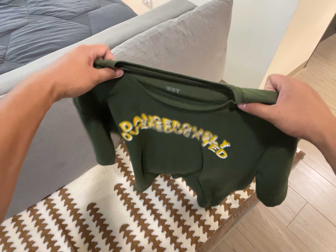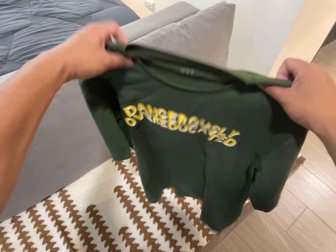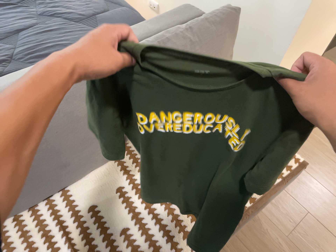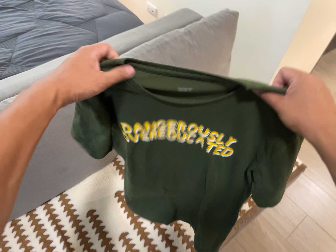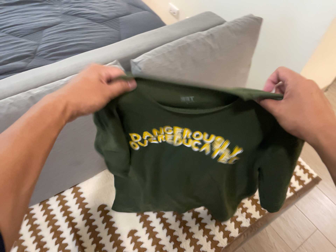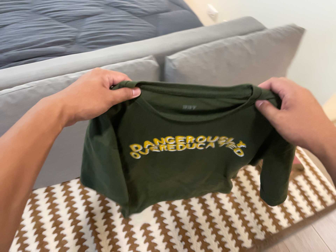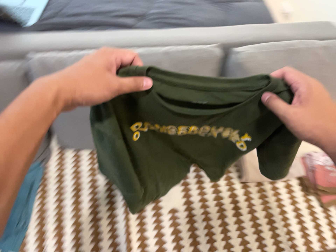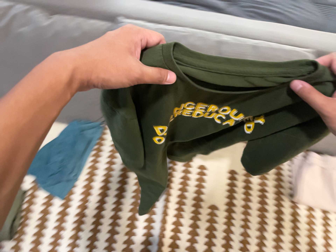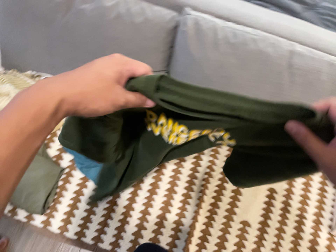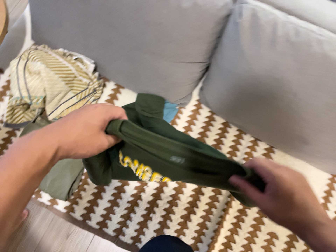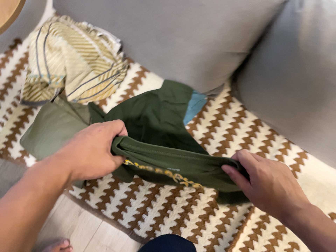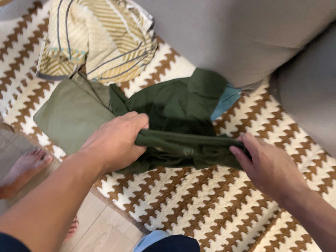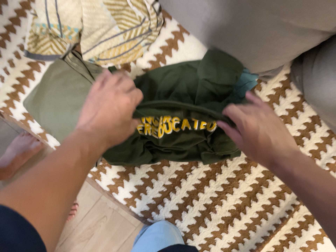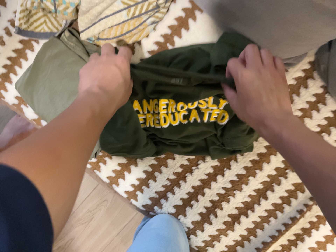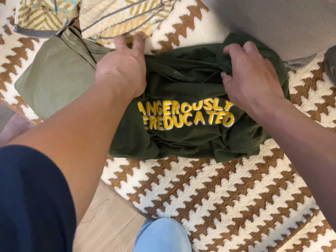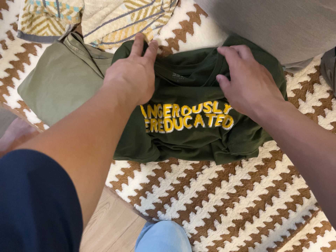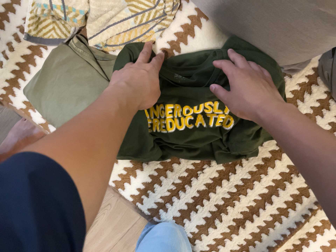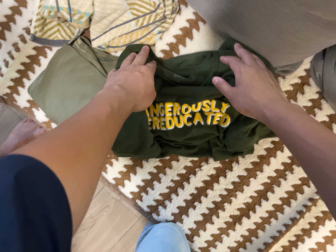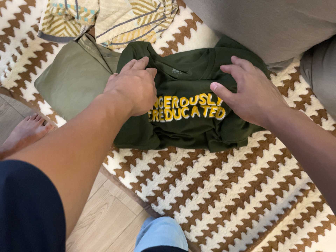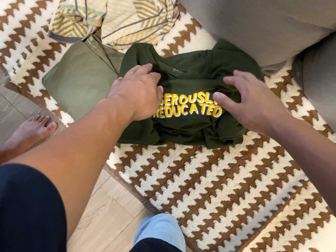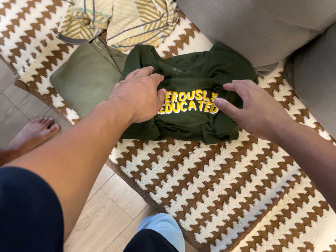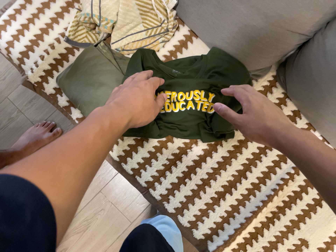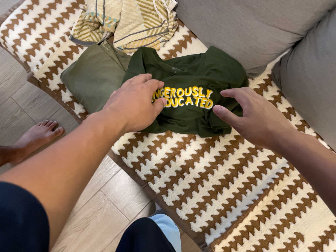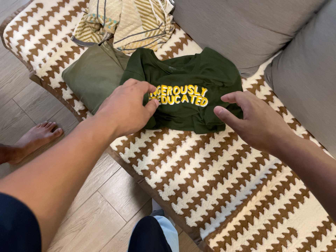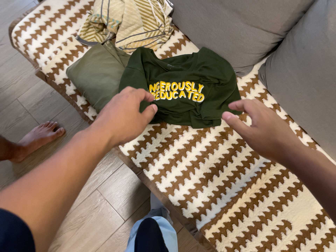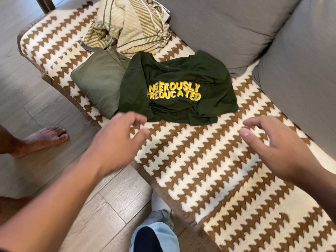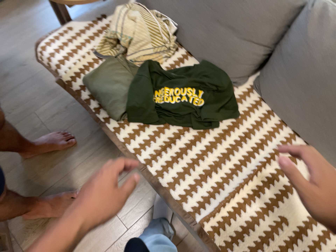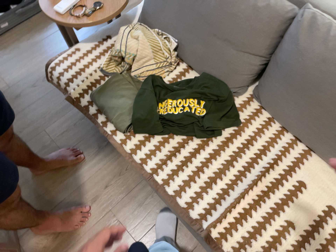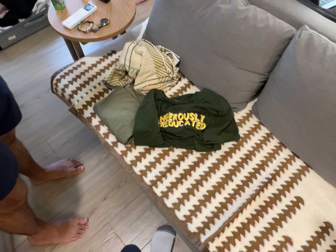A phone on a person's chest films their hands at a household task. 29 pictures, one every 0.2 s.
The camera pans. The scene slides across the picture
to the right.
The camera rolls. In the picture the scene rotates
clockwise.
0.0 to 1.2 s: The camera swings to its left by about 15 degrees, and the scene slides to the right. It travels to its left, about 10 cm, so close, fixed things drift to the right. It rolls about its line of sight by about 25 degrees, and the scene rotates clockwise.
1.2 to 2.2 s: The scene slides to the right, as the camera pans about 25 degrees to its left. It travels to its left, forward and toward the top of its view, about 50 cm, so close, fixed things drift to the right. Its aim tips toward the bottom of its view by about 25 degrees. It rolls about its line of sight by about 45 degrees, and the scene rotates clockwise.
2.2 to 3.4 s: The camera travels forward and toward the top of its view, about 14 cm, so what stands in front looms larger. Its aim tips toward the bottom of its view by about 10 degrees.
3.4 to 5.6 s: The camera travels toward the bottom of its view and backward, about 60 cm. Its aim tips toward the top of its view by about 35 degrees.
The film runs backward here.
